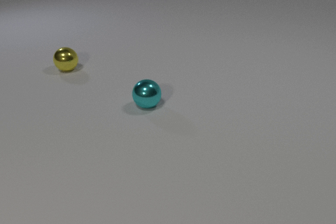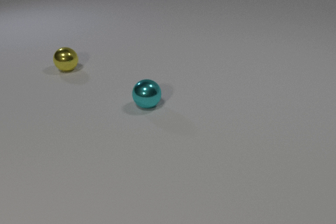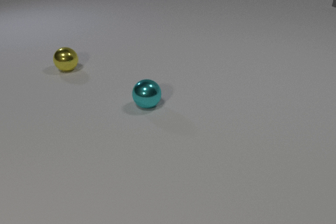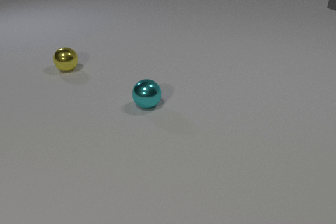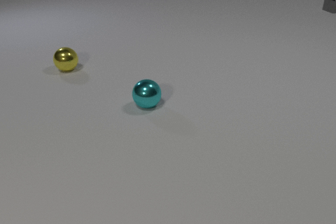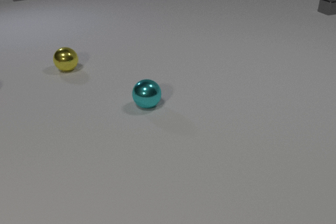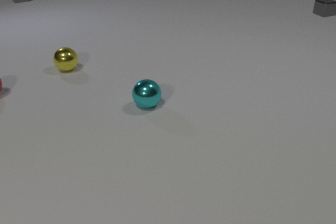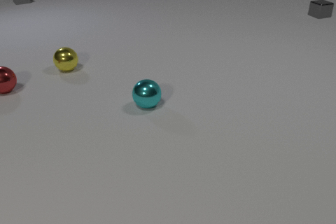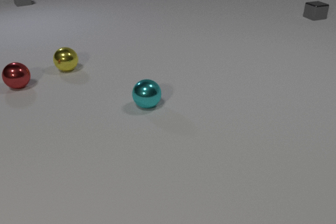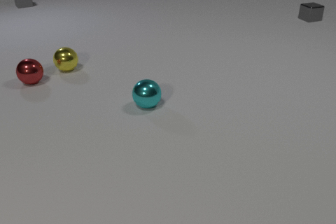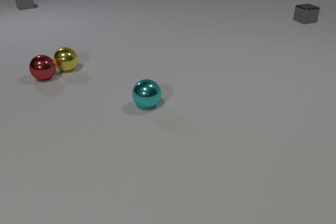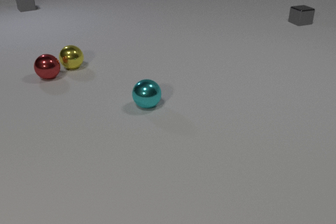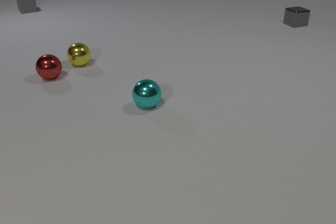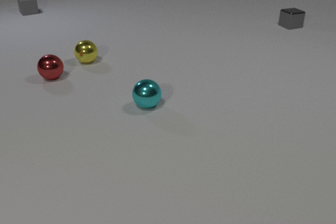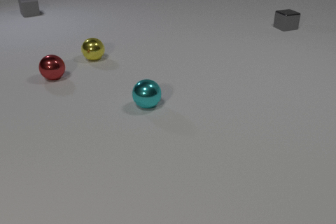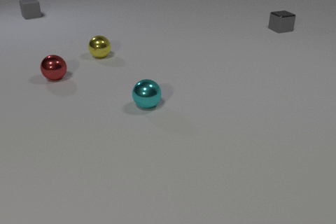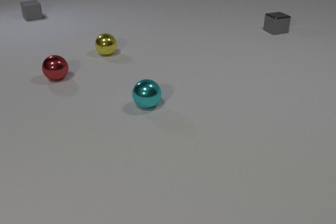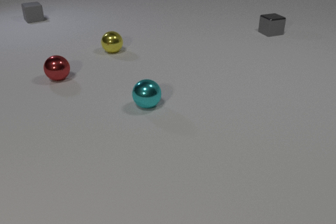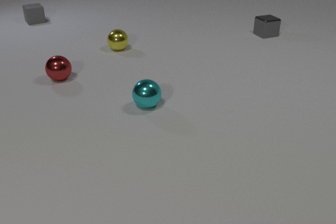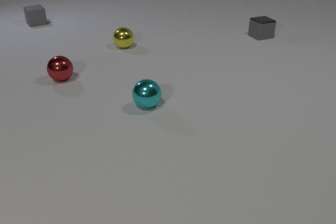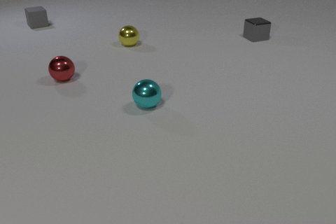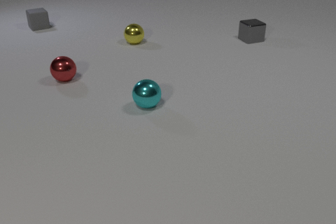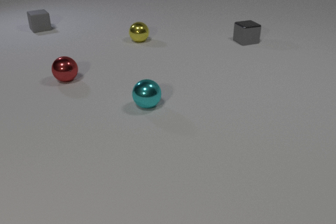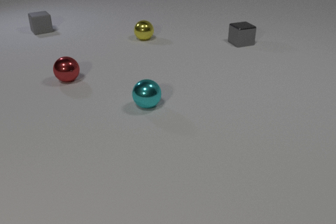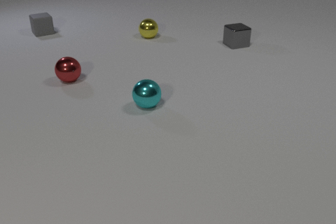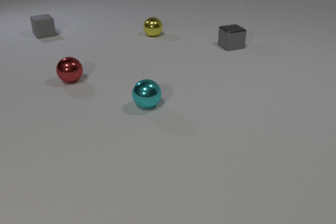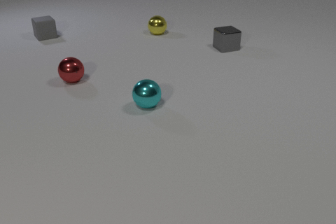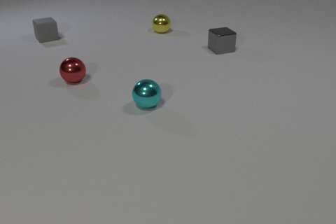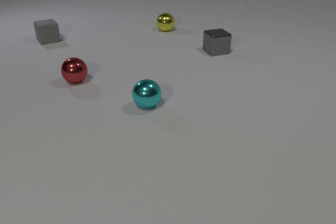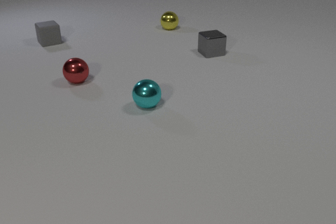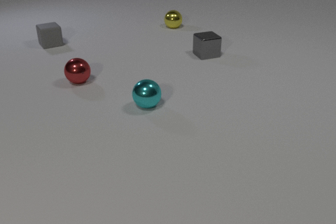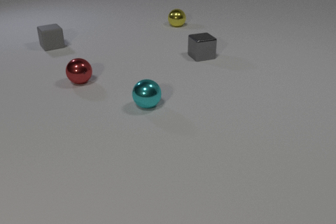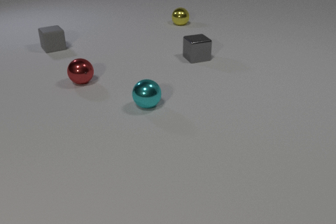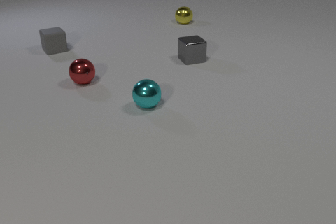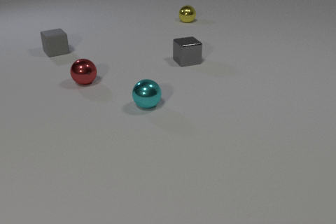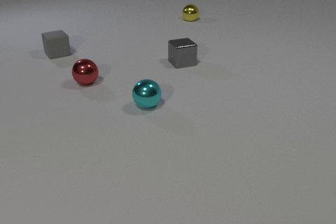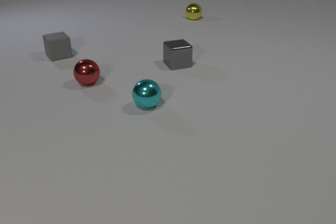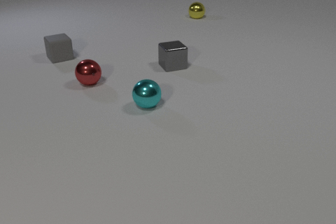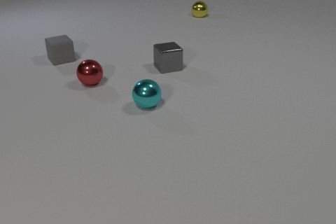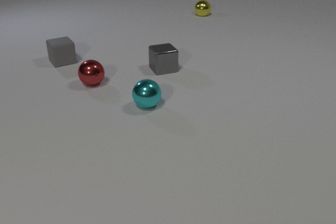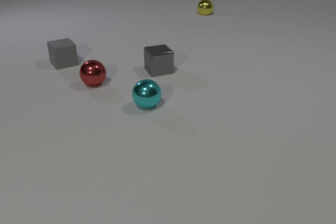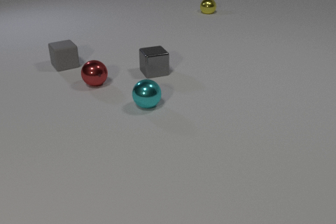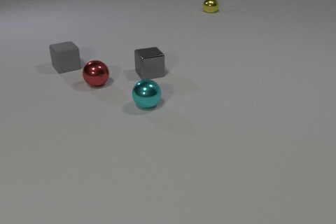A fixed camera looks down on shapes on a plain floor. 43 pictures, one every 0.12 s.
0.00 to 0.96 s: The red metal sphere comes in at the left edge, rolls to the right and away from the camera. The gray metal cube comes in at the right edge, slides toward the camera and to the left. The gray rubber cube comes in at the top edge, slides toward the camera.
0.96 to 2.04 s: The red metal sphere rolls to the right. The yellow metal sphere rolls to the right and away from the camera. The gray metal cube slides toward the camera and to the left. The gray rubber cube slides toward the camera. The red metal sphere and the yellow metal sphere collide.
2.04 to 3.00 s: The red metal sphere rolls to the right and toward the camera. The yellow metal sphere rolls away from the camera and to the right. The gray metal cube slides toward the camera and to the left. The gray rubber cube slides toward the camera.
3.00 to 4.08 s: The red metal sphere rolls to the right and toward the camera. The yellow metal sphere rolls away from the camera and to the right. The gray metal cube slides toward the camera and to the left. The gray rubber cube slides toward the camera.
4.08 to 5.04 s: The red metal sphere rolls to the right and toward the camera. The yellow metal sphere rolls away from the camera and to the right. The gray metal cube slides to the left and toward the camera. The gray rubber cube slides toward the camera.
Are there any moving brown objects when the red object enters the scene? no.
How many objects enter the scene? 3.
What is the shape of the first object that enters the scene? cube.
